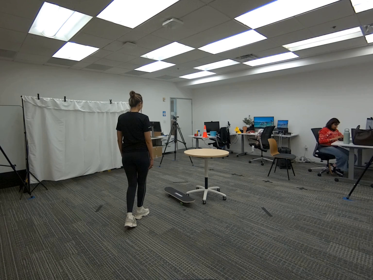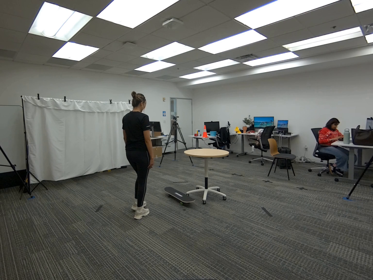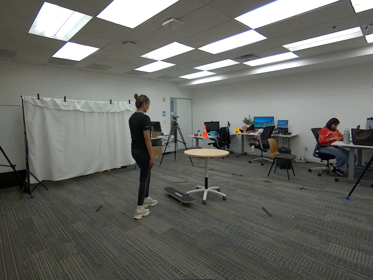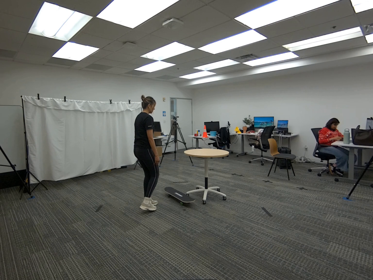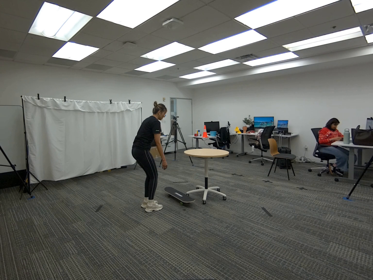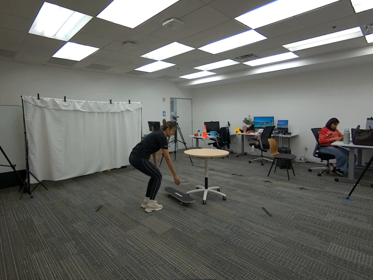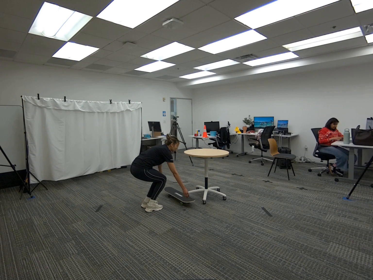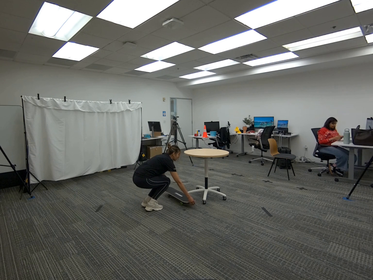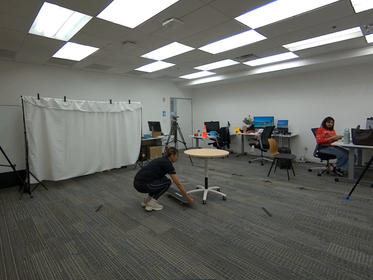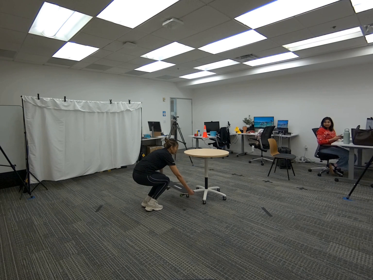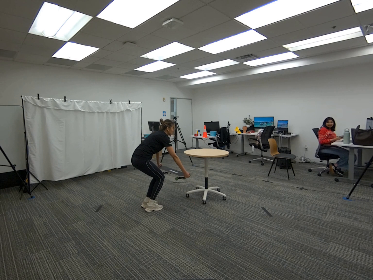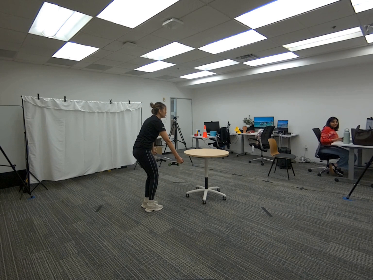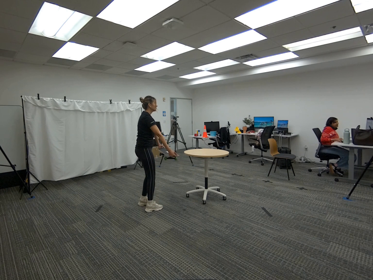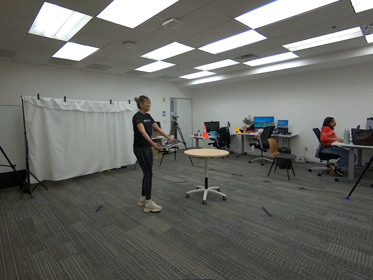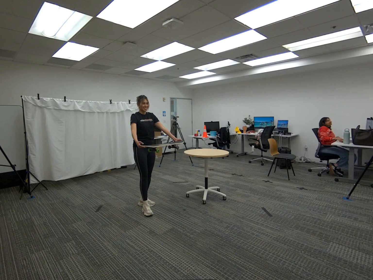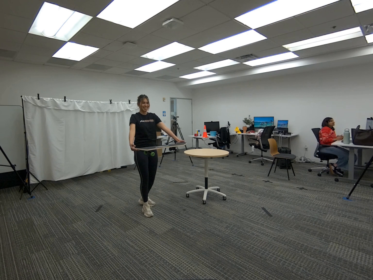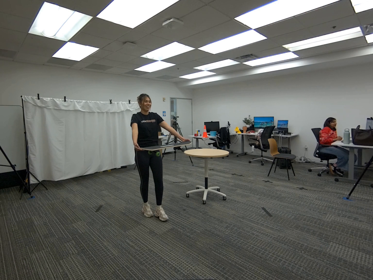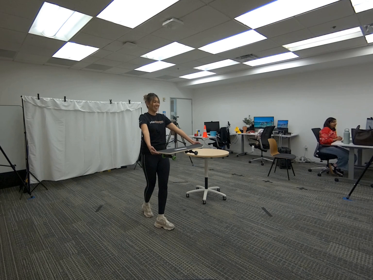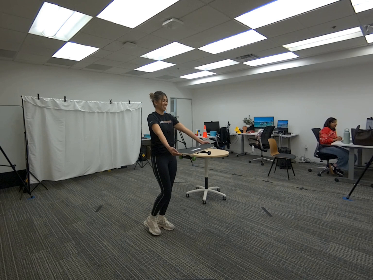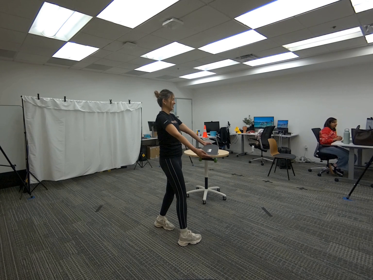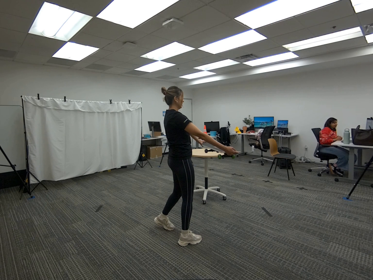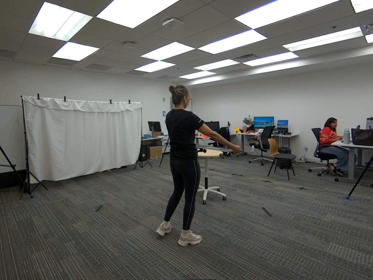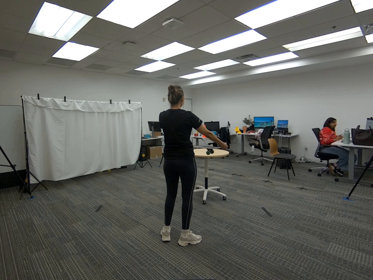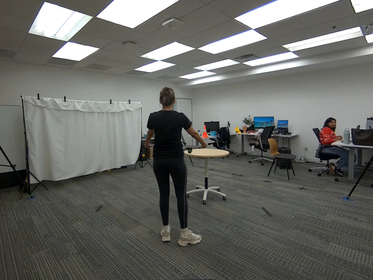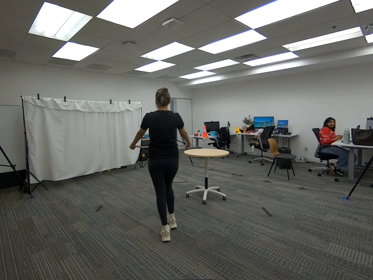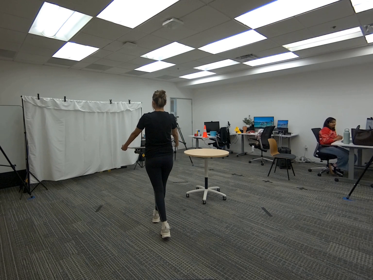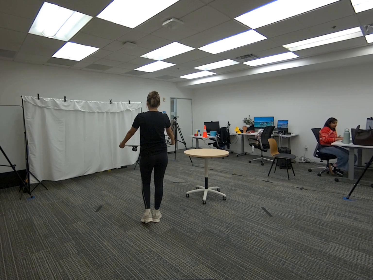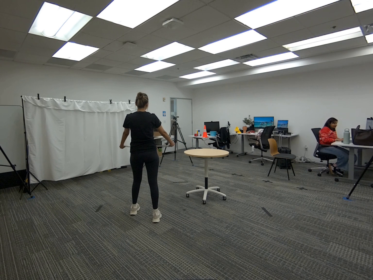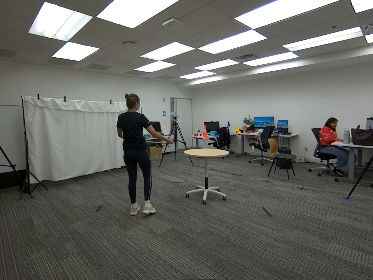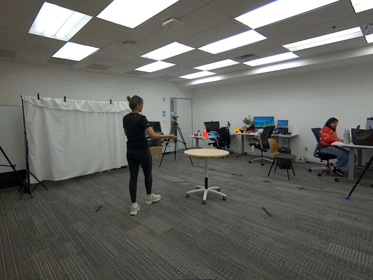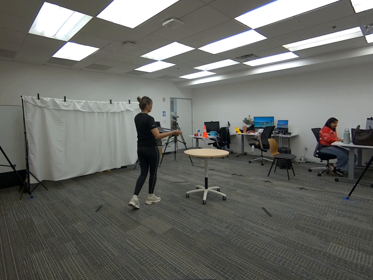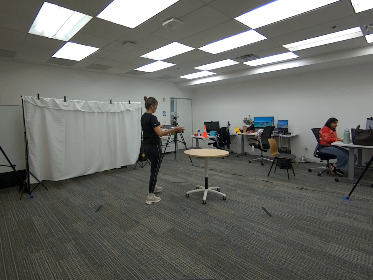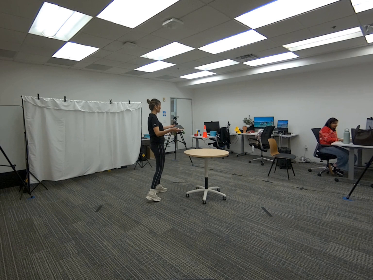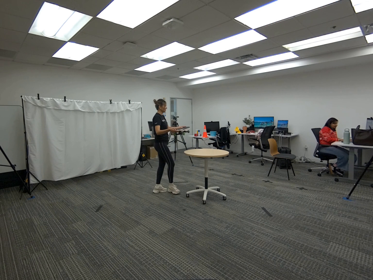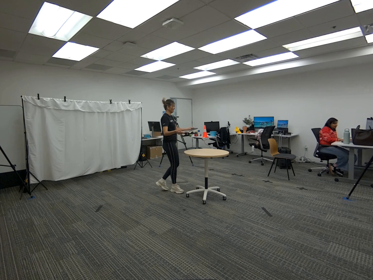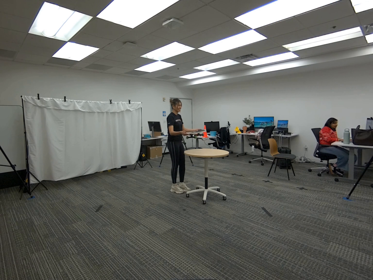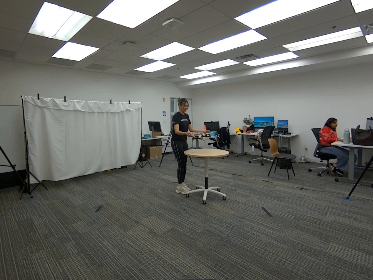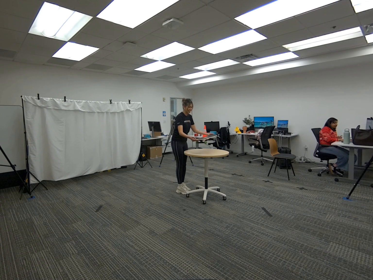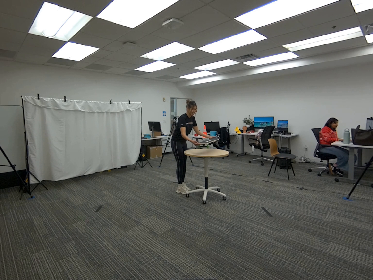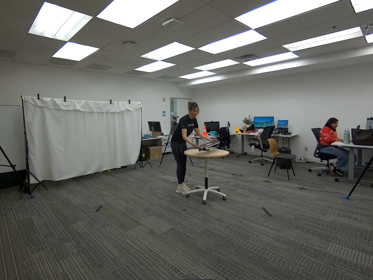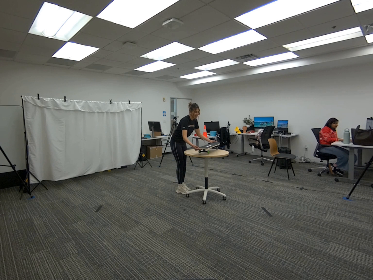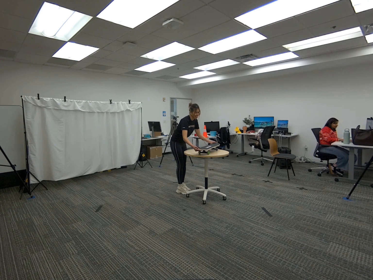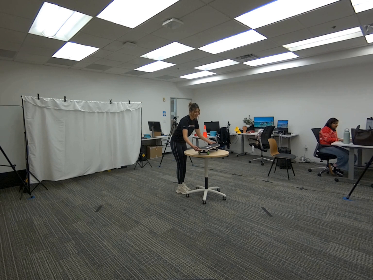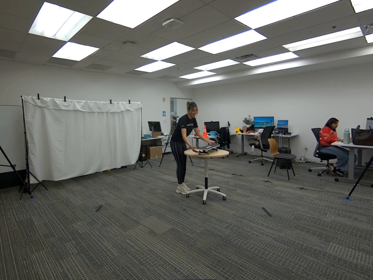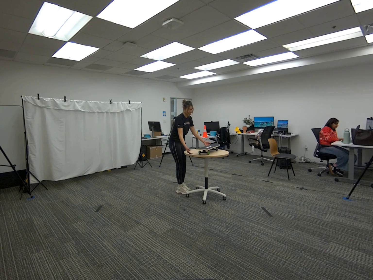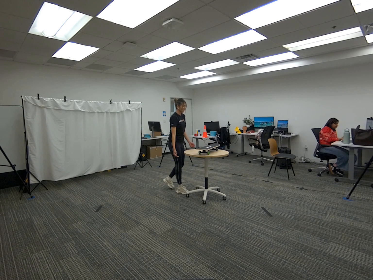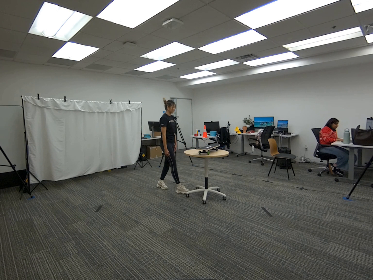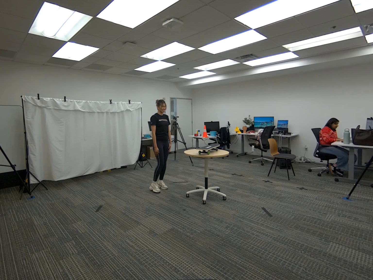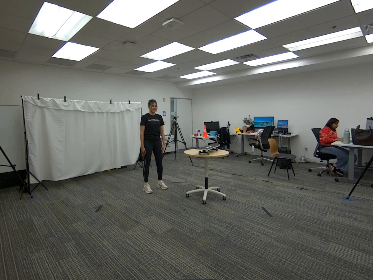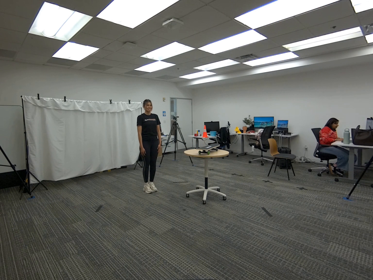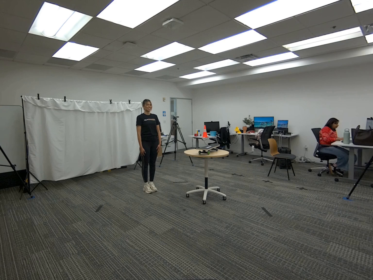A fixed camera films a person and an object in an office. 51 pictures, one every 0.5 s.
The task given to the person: Walk to the skateboard on the ground. Pick up the skateboard with both hands and place the skateboard on the round table.
